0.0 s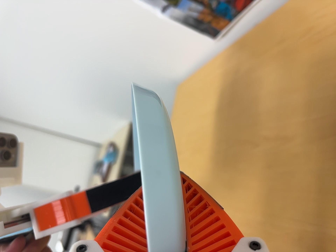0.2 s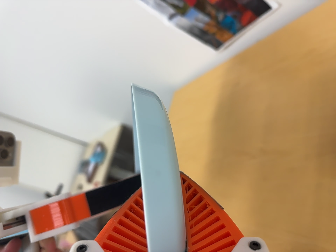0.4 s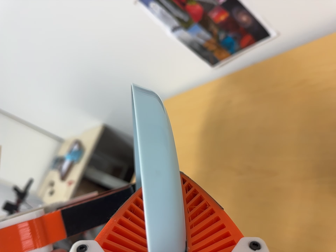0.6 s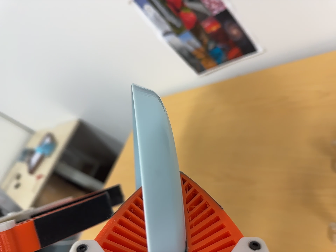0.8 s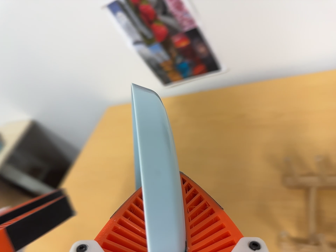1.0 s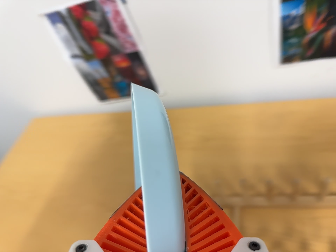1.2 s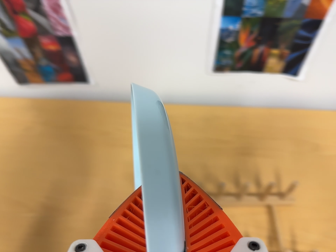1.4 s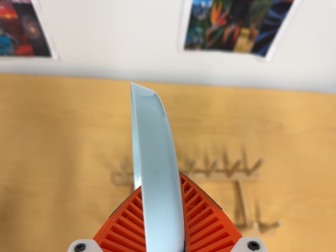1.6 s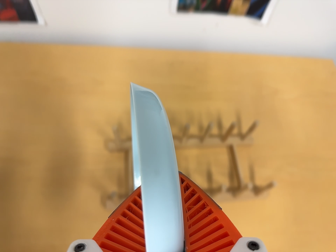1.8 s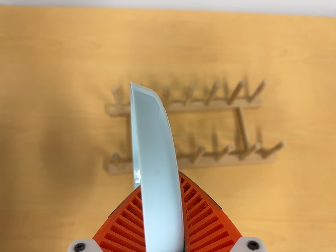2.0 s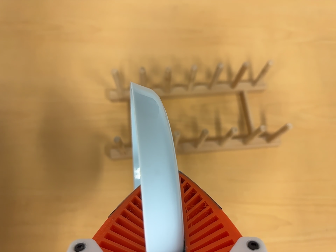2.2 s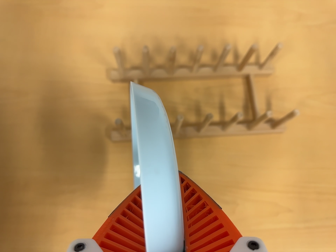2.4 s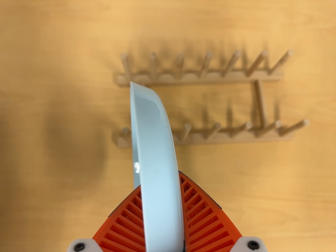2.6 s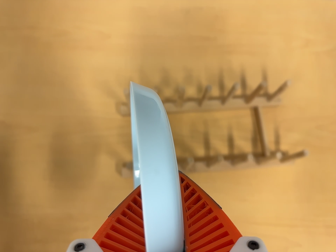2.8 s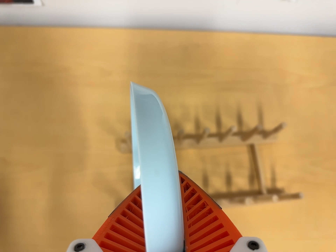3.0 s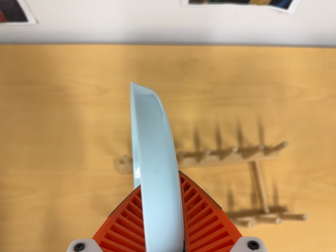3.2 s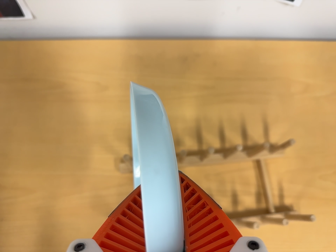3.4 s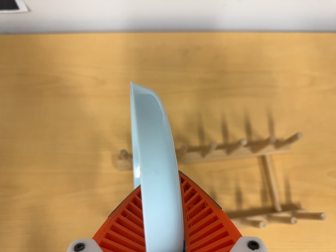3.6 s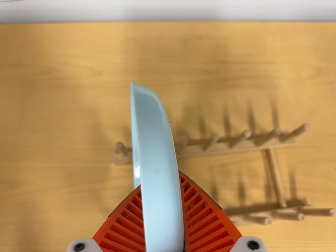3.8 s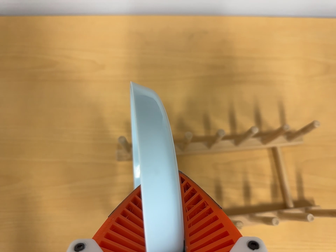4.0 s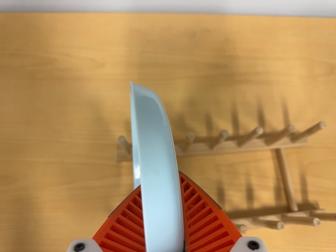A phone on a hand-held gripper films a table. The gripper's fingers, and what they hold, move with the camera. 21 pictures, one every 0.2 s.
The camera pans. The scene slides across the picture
to the left.
0.0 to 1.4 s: The camera swings to its right by about 65 degrees, and the scene slides to the left. It travels to its left, about 18 cm. It rolls about its line of sight by about 25 degrees, and the scene rotates clockwise.
1.4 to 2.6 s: The camera travels forward, about 4 cm, so what stands in front looms larger. Its aim tips toward the bottom of its view by about 15 degrees, and the scene shifts upward.
2.6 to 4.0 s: The camera travels forward and toward the top of its view, about 9 cm, so what stands in front looms larger.
The film runs forward here.
